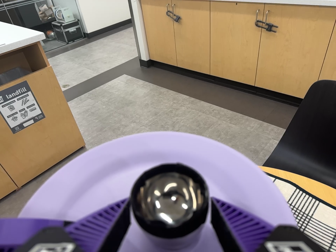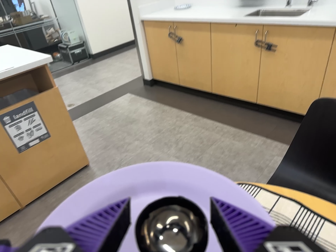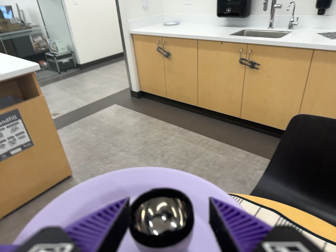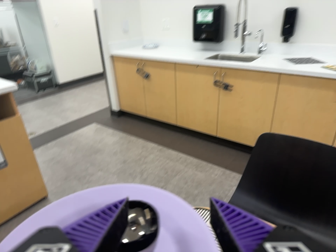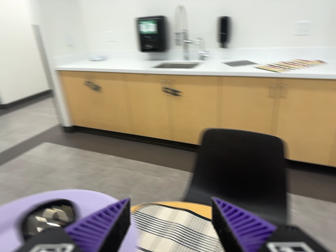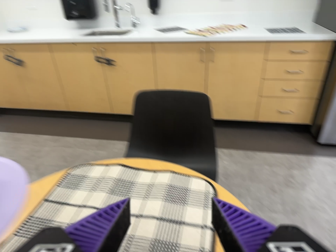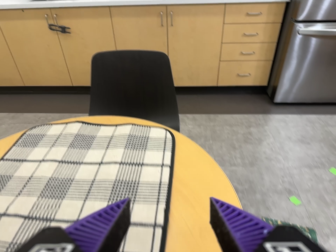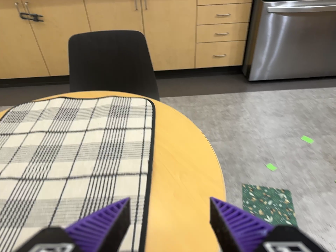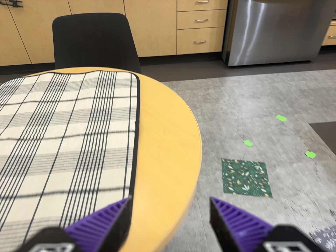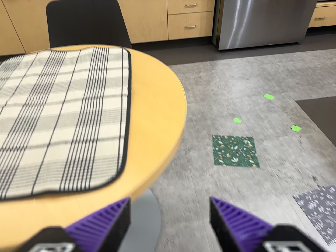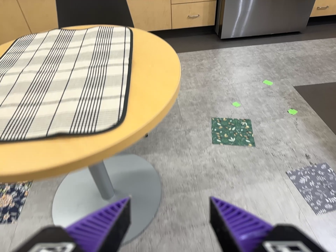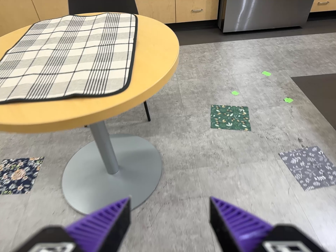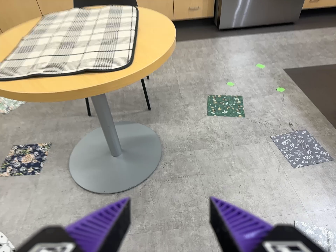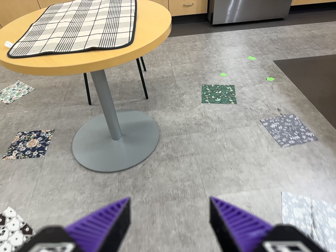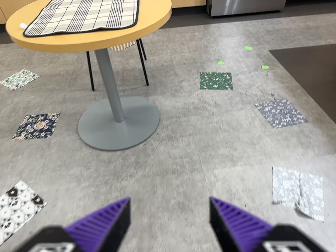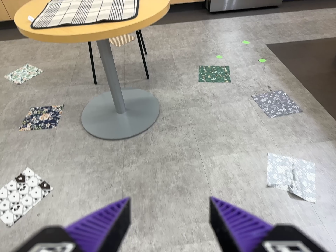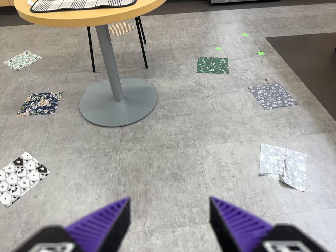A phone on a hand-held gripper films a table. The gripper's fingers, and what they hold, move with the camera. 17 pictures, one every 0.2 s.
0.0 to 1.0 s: The camera swings to its right by about 30 degrees, and the scene slides to the left. It travels backward, to its right and toward the bottom of its view, about 22 cm, so what stands in front gets smaller. Its aim tips toward the top of its view by about 10 degrees. It rolls about its line of sight by about 10 degrees, and the scene rotates counterclockwise.
1.0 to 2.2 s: The camera pans to its right by about 15 degrees. It travels toward the bottom of its view and backward, about 60 cm, so close, fixed things drift upward. Its aim tips toward the bottom of its view by about 15 degrees, and the scene shifts upward. It rolls about its line of sight by about 10 degrees, and the scene rotates counterclockwise.
2.2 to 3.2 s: The camera travels backward and toward the bottom of its view, about 50 cm, so what stands in front gets smaller.
The film runs backward here.
